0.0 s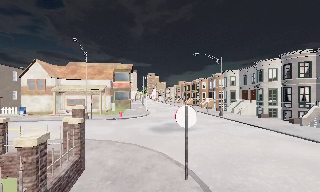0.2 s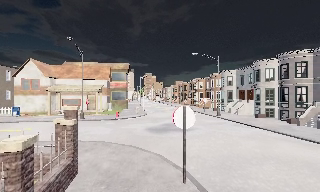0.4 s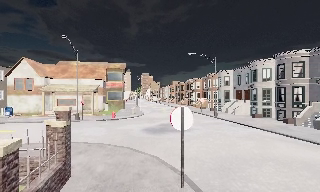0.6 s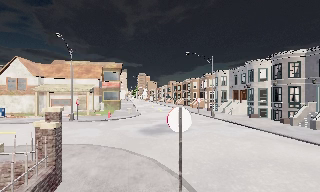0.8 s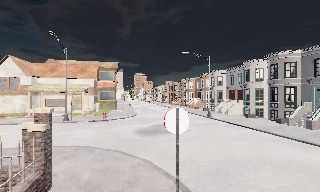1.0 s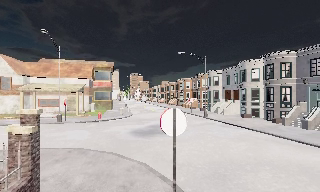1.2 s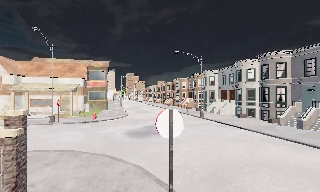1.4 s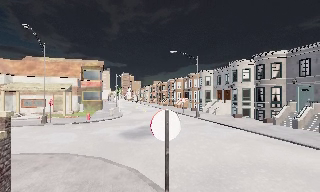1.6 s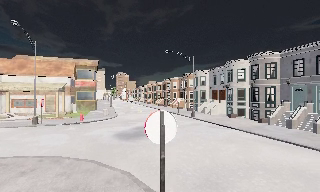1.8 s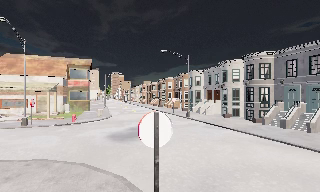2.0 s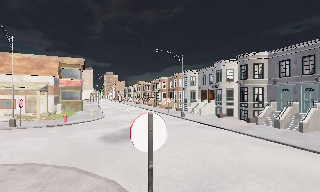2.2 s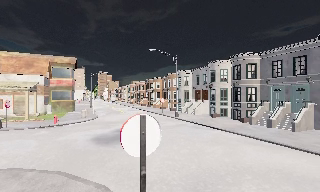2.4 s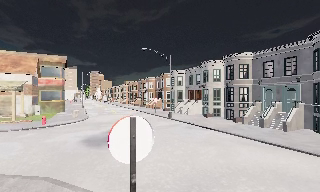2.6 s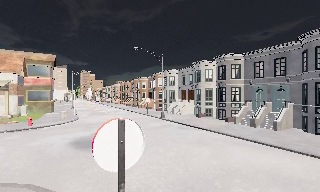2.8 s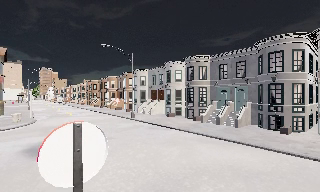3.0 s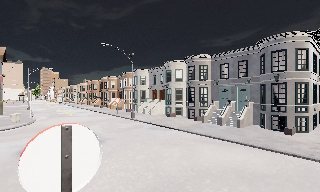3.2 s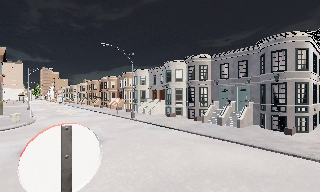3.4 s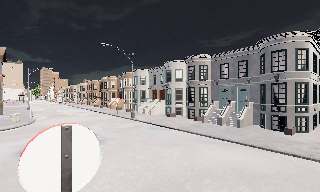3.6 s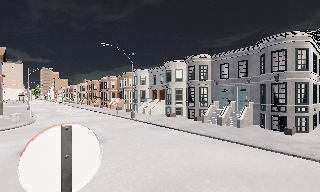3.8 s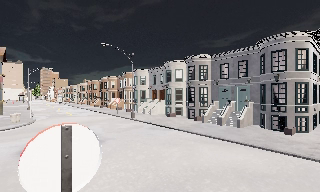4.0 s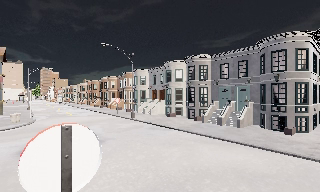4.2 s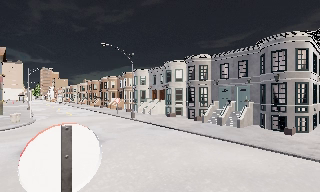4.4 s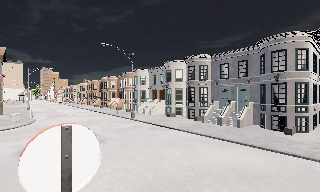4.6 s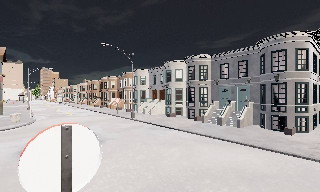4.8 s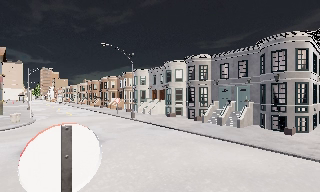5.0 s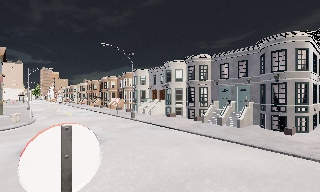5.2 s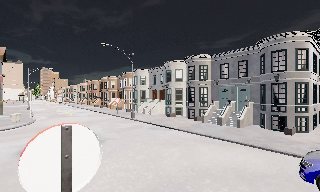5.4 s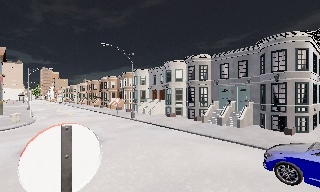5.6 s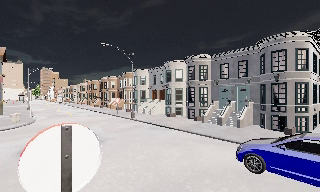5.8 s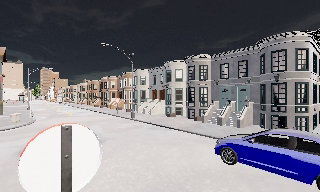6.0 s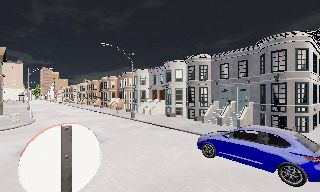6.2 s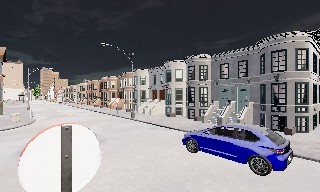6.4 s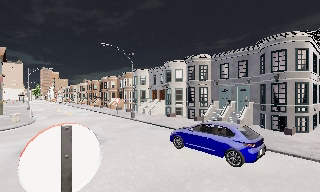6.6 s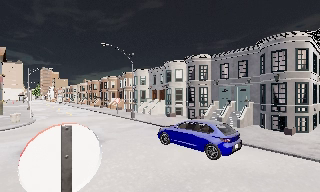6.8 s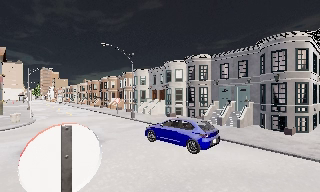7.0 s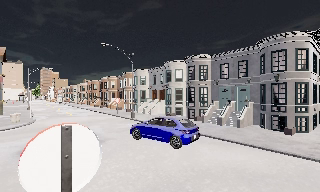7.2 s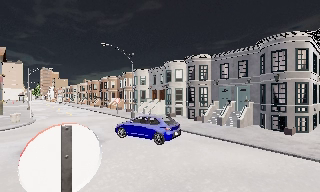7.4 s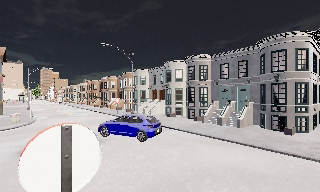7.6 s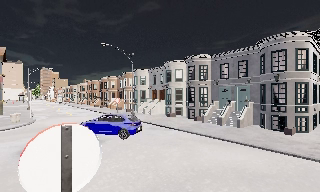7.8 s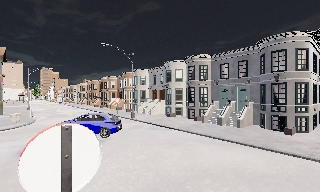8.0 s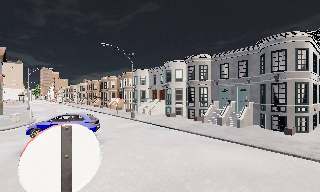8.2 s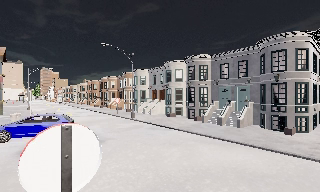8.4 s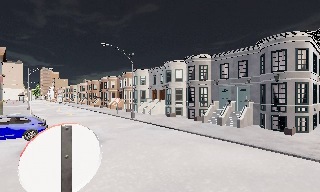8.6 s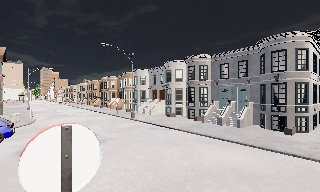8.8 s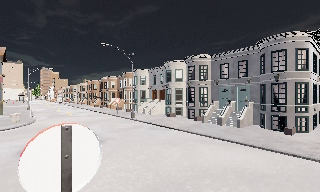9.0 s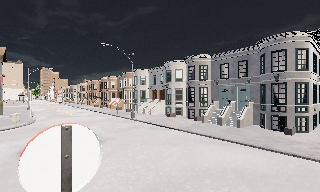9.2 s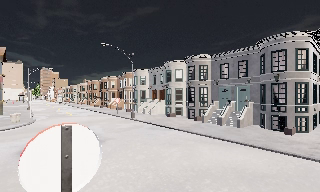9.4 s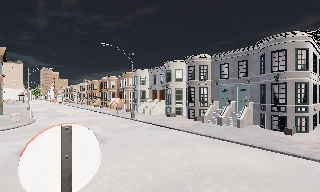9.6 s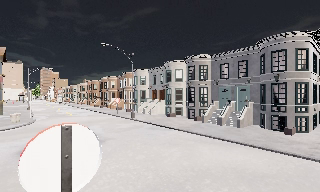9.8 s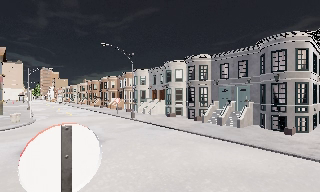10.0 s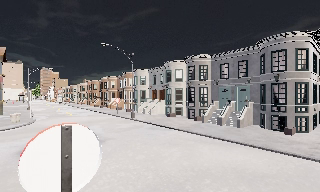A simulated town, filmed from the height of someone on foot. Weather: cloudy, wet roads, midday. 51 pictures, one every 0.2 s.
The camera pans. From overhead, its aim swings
clockwise.
The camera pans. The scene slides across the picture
to the left.
0.0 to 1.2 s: The camera travels forward, about 1.5 m, so what stands in front looms larger.
1.2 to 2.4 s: The scene slides to the left, as the camera pans about 10 degrees to its right. It travels forward, about 1.5 m, so what stands in front looms larger.
2.4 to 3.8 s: The scene slides to the left, as the camera pans about 15 degrees to its right. It travels forward, about 0.5 m, so what stands in front looms larger. It loses speed.
3.8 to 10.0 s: The camera keeps its place and its aim.
The film runs forward here.
